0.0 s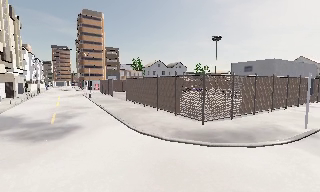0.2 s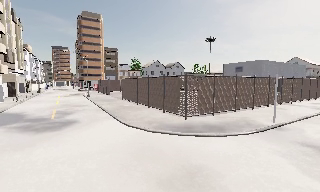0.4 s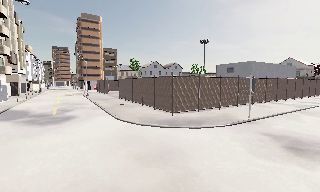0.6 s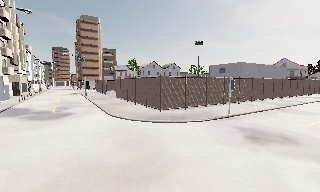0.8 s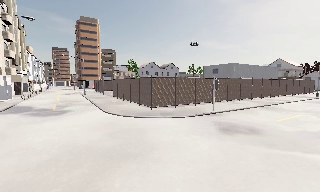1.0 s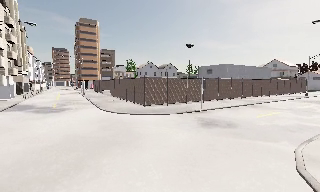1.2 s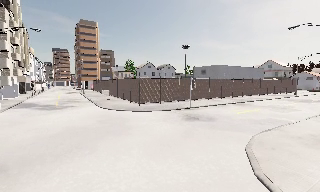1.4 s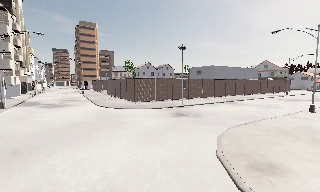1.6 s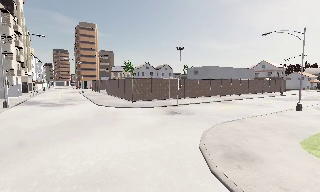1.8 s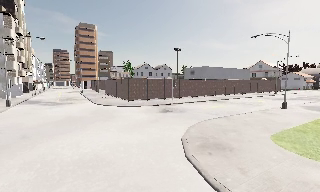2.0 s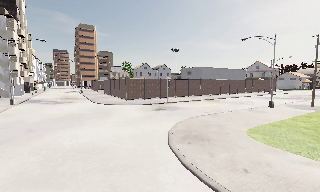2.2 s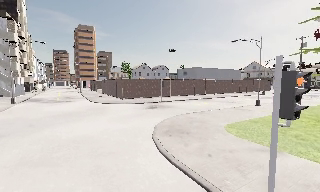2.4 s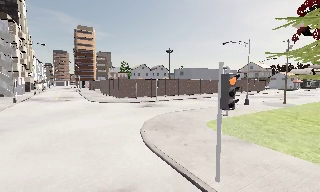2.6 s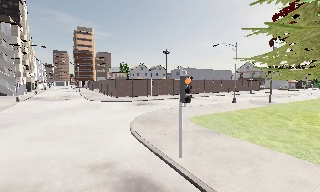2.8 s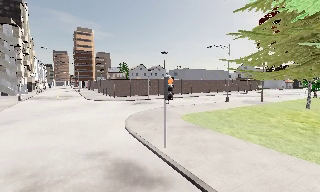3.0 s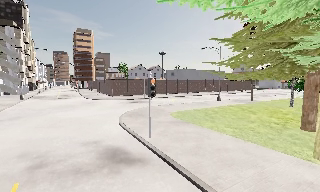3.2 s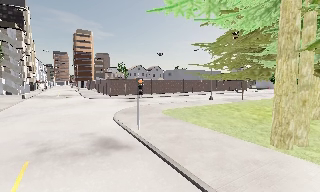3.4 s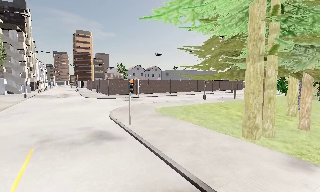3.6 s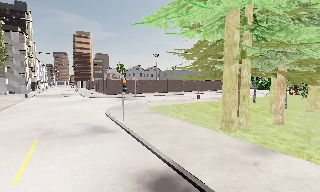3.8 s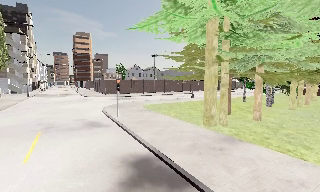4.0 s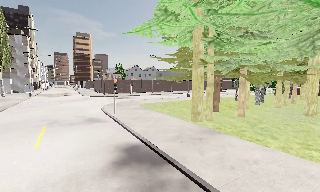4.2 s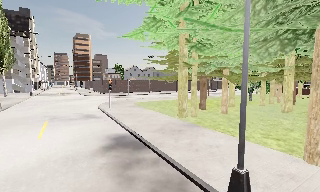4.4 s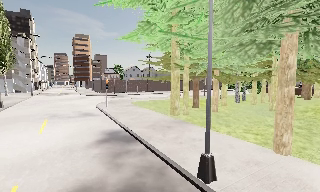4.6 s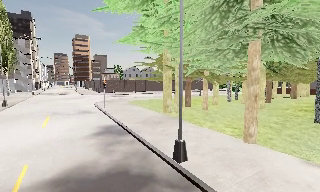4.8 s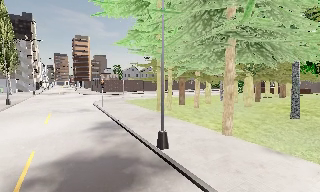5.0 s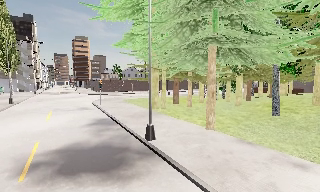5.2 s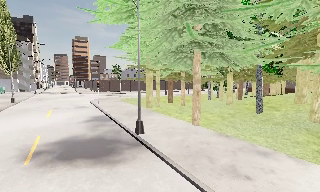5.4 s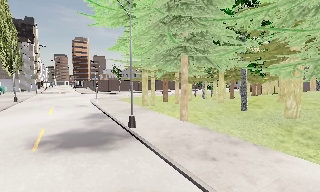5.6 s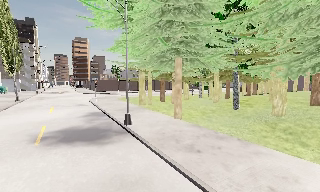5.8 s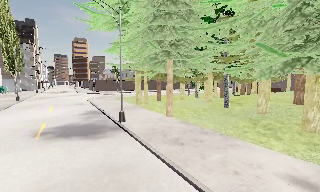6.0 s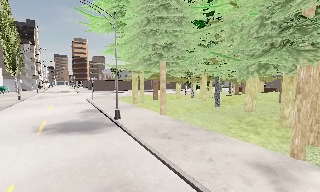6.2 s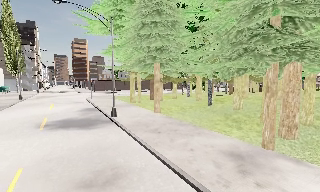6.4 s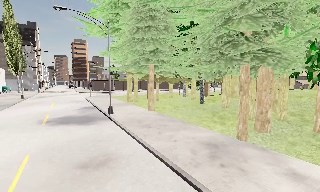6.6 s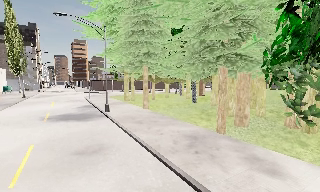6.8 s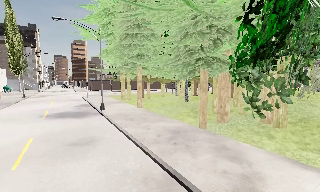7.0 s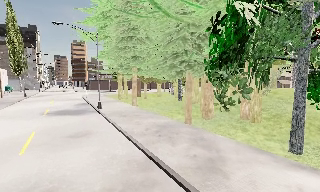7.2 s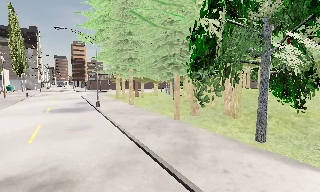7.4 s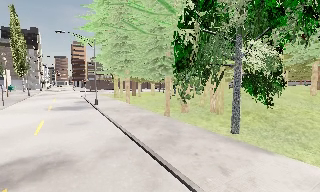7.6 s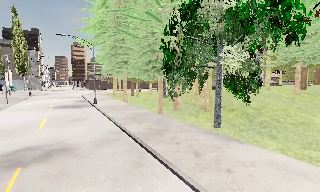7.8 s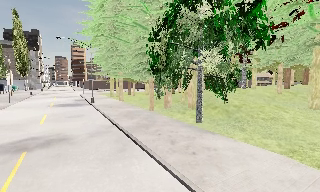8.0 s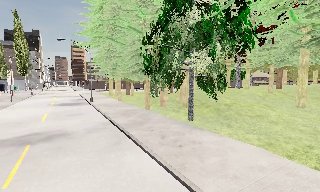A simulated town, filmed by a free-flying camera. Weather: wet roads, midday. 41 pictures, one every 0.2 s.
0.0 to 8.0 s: The camera travels backward and to its right, about 50 m, so what stands in front gets smaller.
The film runs backward here.
